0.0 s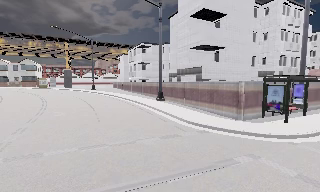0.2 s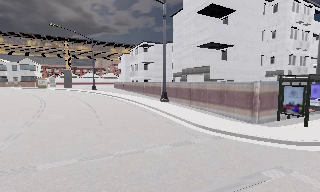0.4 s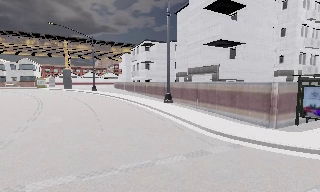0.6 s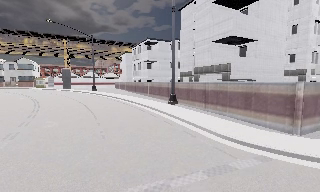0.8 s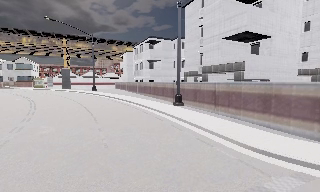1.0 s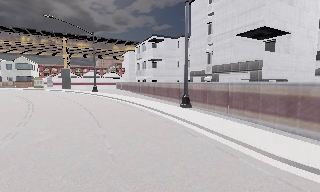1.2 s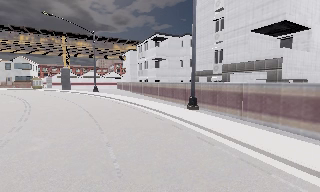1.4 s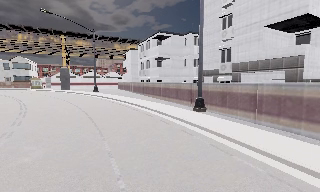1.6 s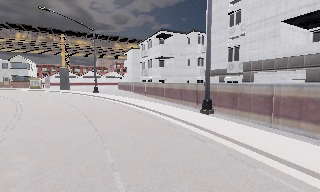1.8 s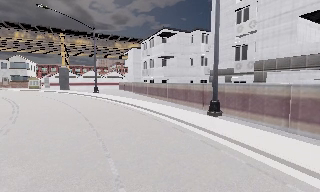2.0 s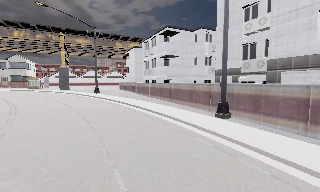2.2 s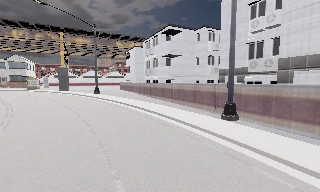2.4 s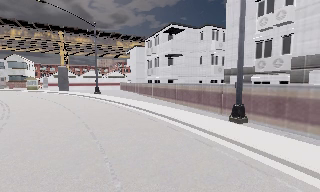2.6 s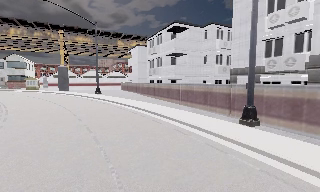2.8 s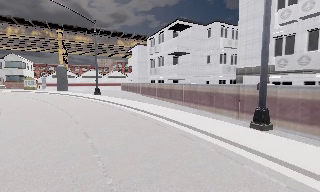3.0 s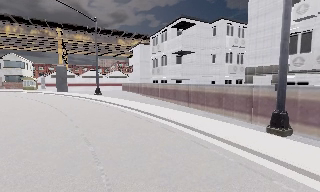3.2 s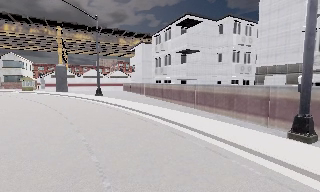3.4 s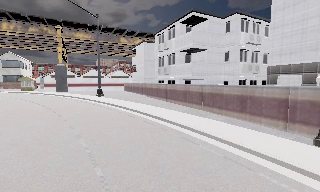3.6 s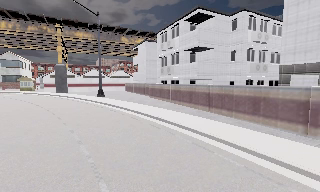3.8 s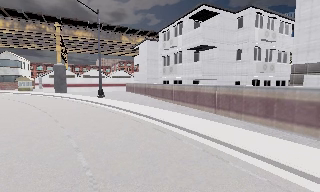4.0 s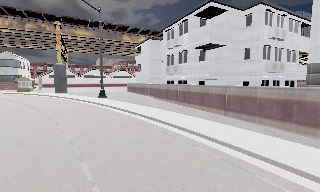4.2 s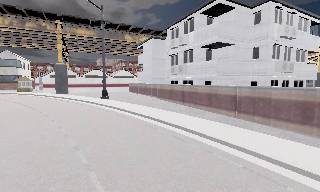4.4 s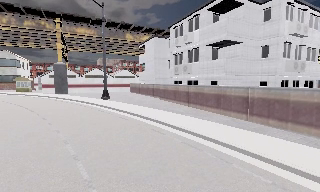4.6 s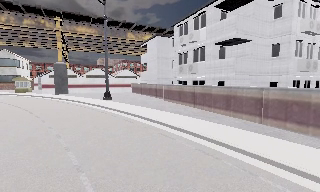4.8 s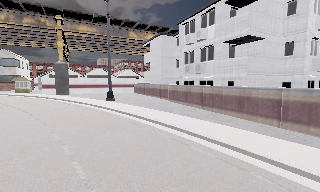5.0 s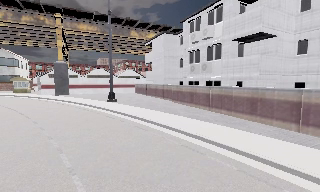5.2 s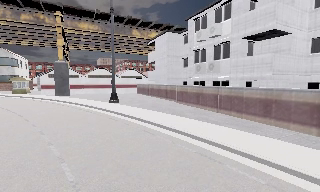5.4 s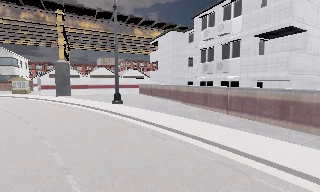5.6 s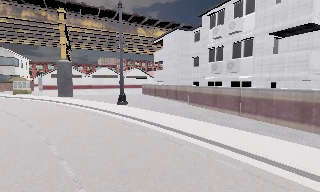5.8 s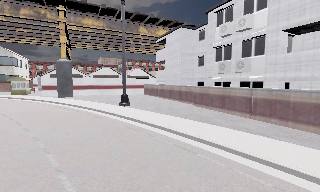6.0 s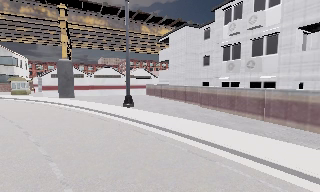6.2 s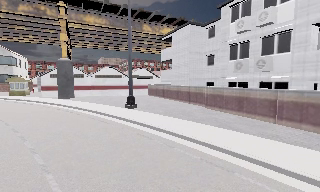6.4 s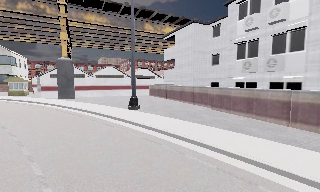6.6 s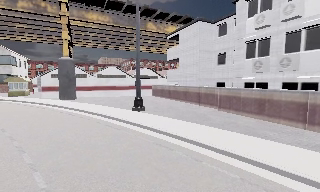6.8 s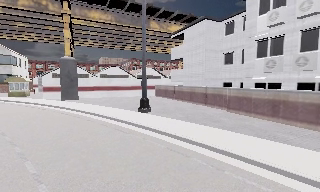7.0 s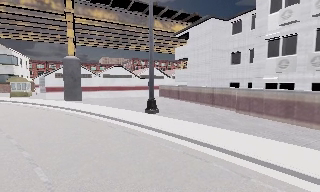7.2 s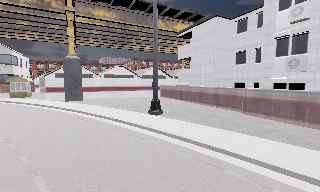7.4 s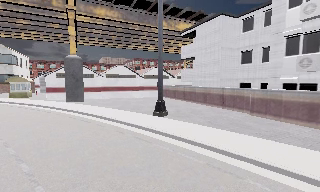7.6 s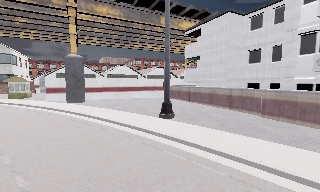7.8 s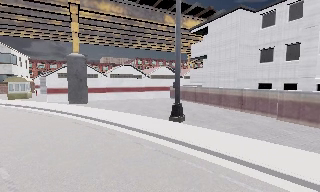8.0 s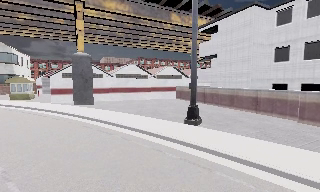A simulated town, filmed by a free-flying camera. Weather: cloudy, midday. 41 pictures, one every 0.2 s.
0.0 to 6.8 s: The camera travels forward and to its left, about 25 m, so what stands in front looms larger.
6.8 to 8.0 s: The camera travels forward and to its left, about 4 m, so what stands in front looms larger. It gains speed.
The film runs forward here.
